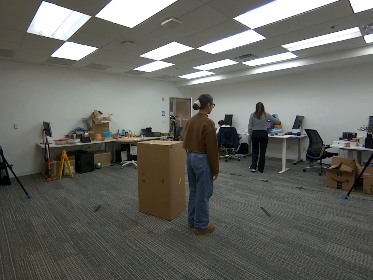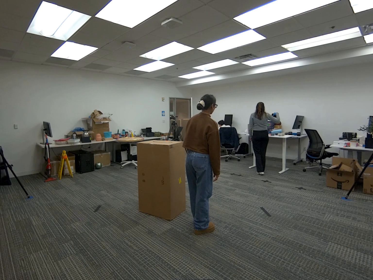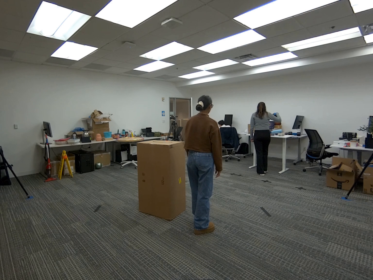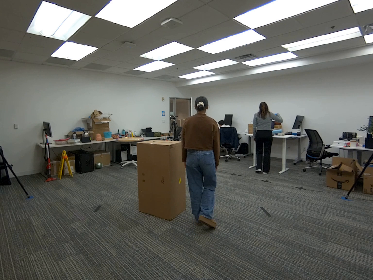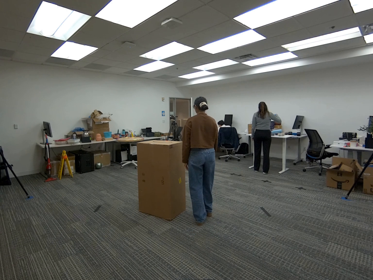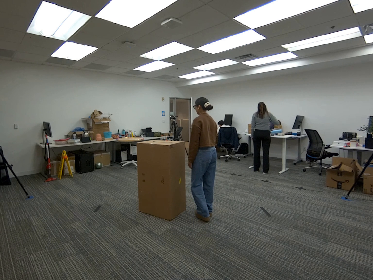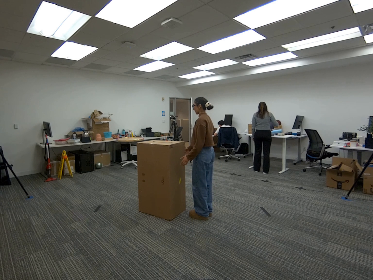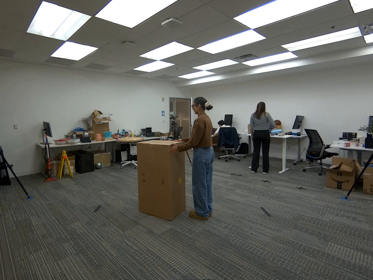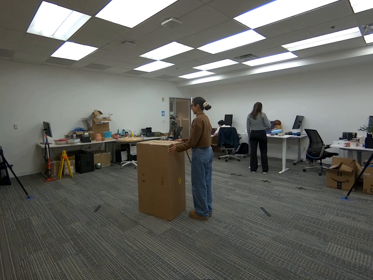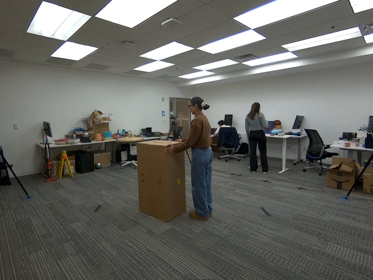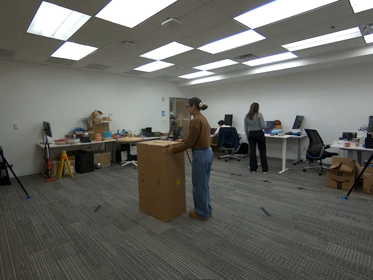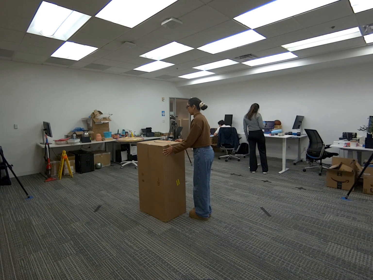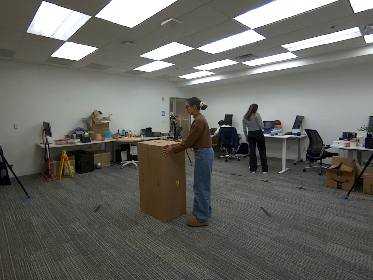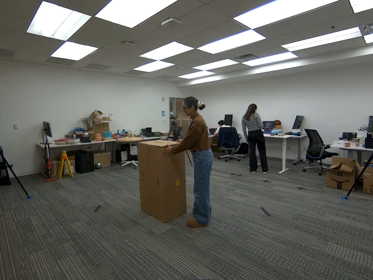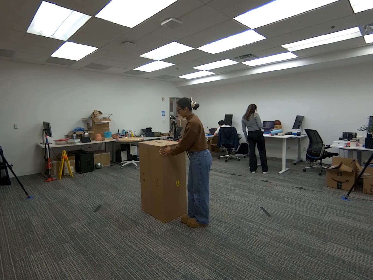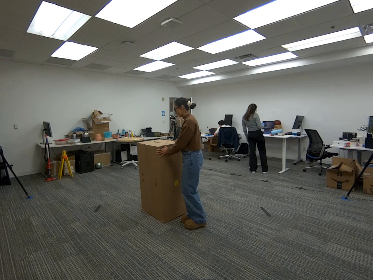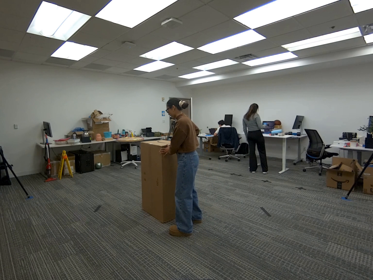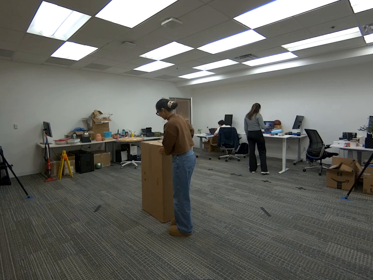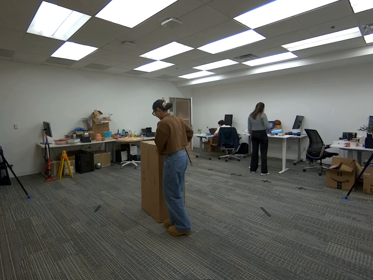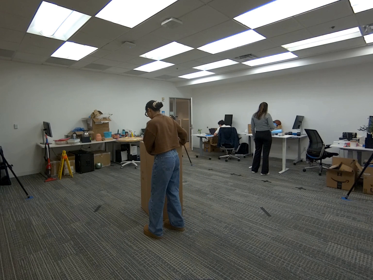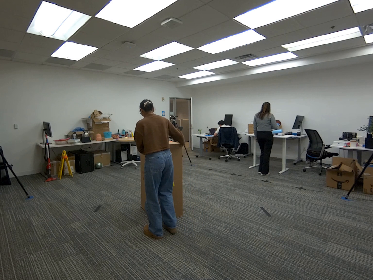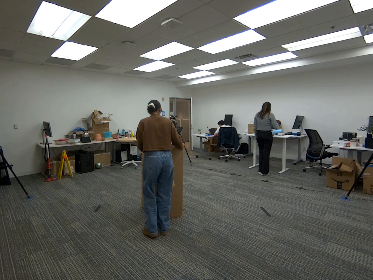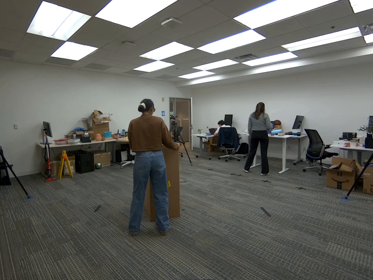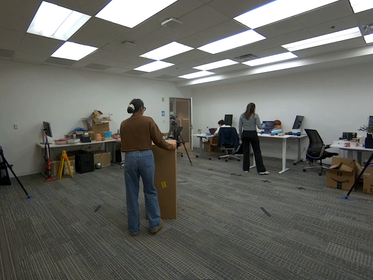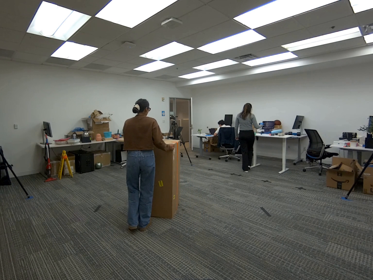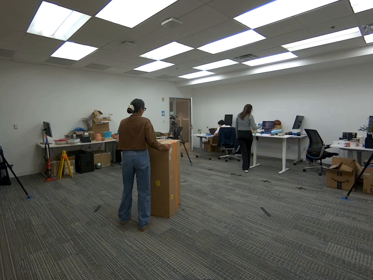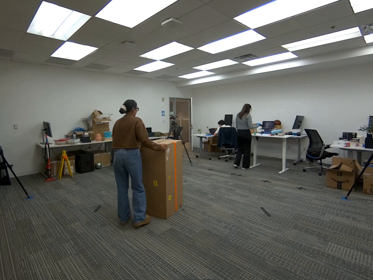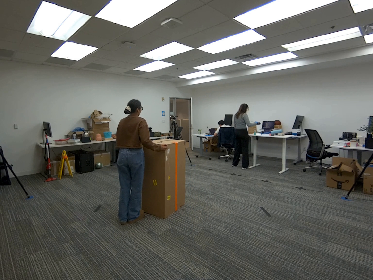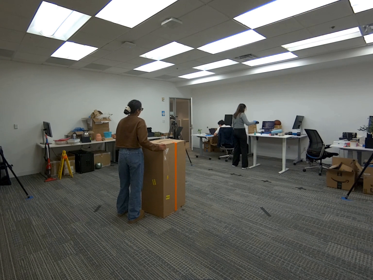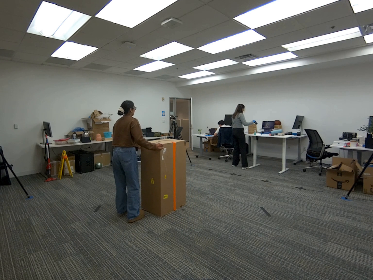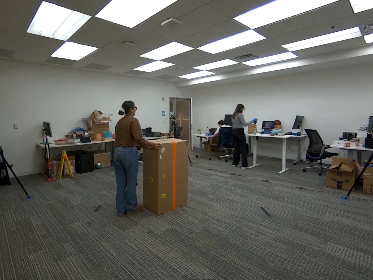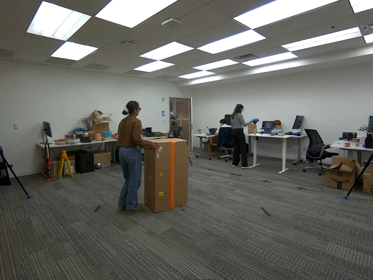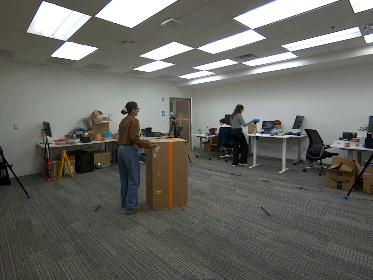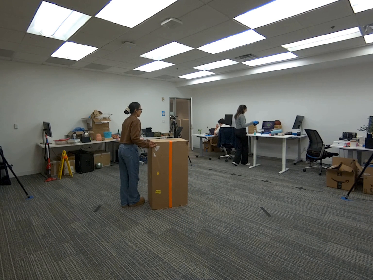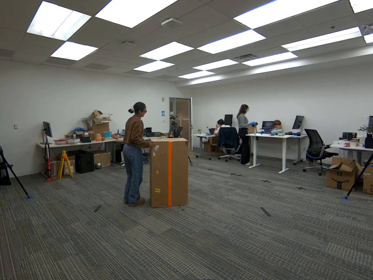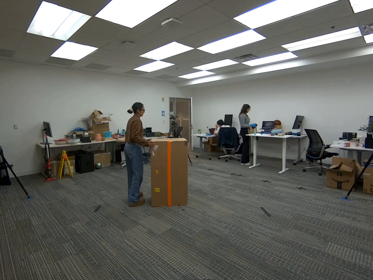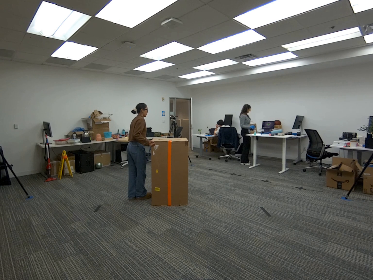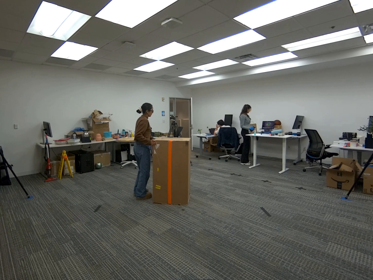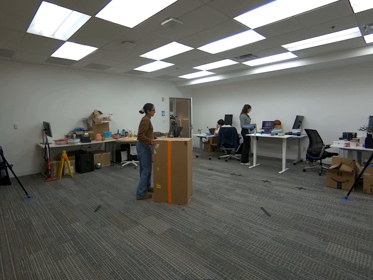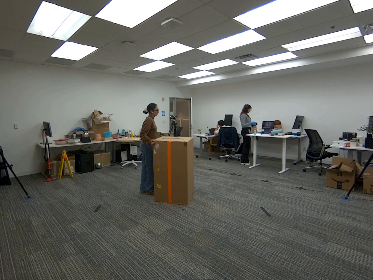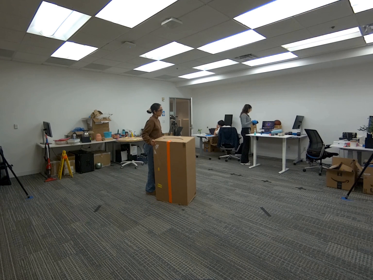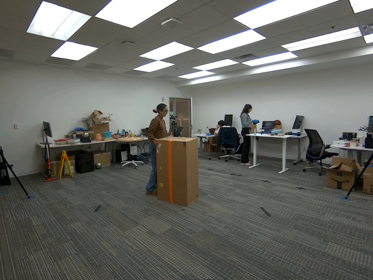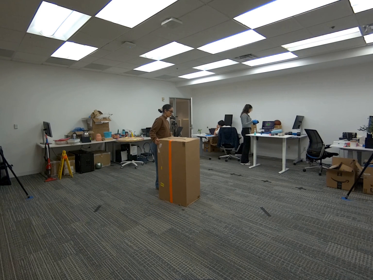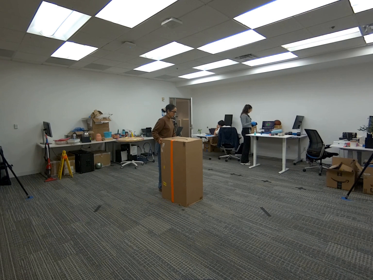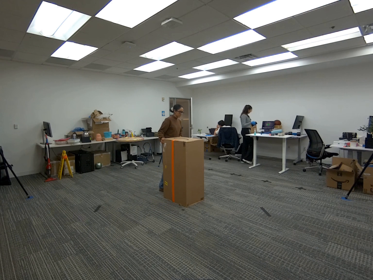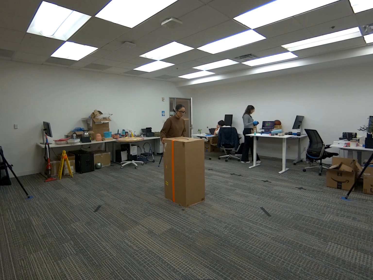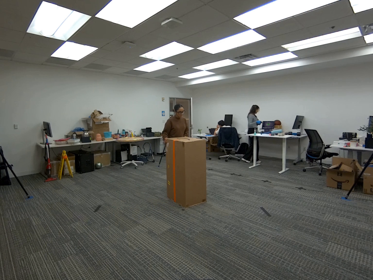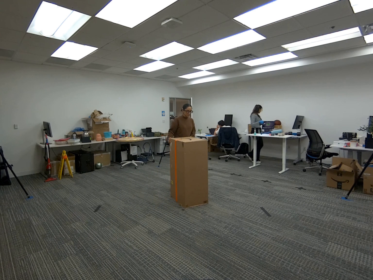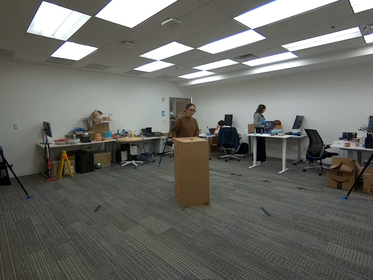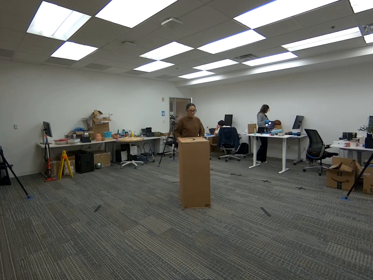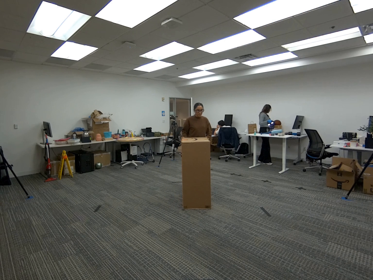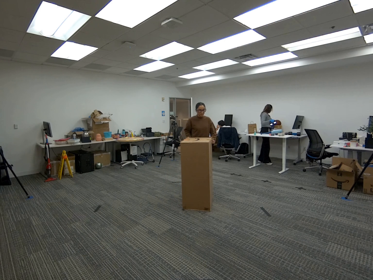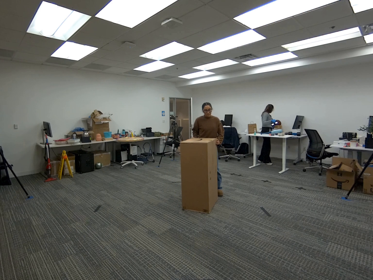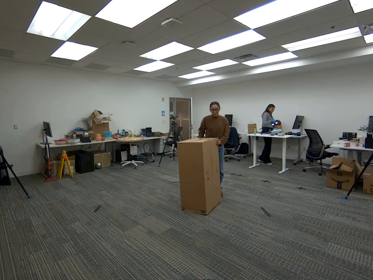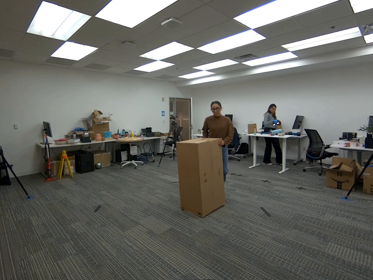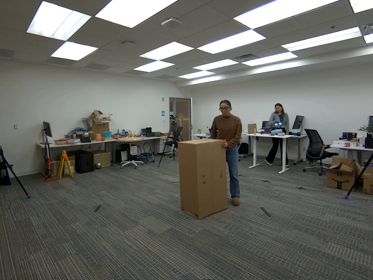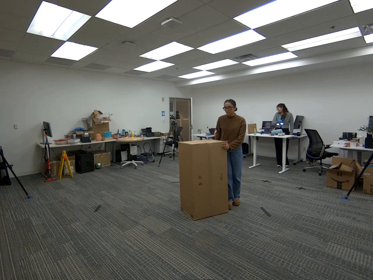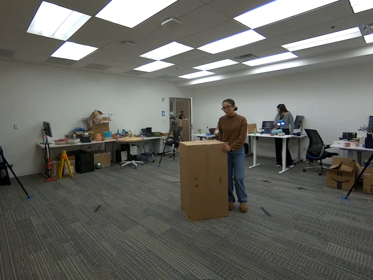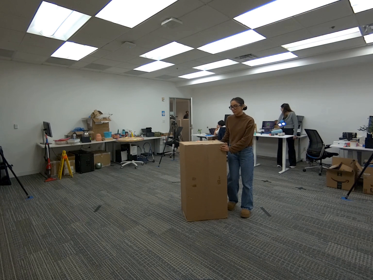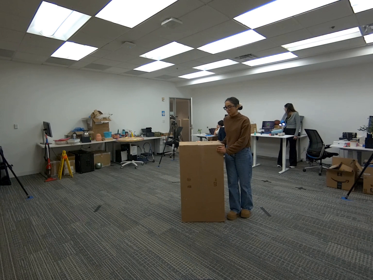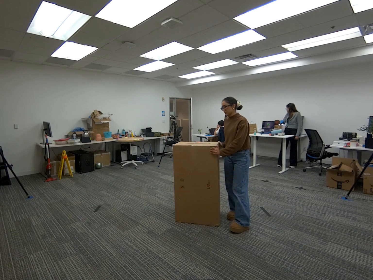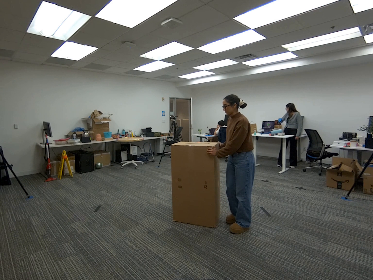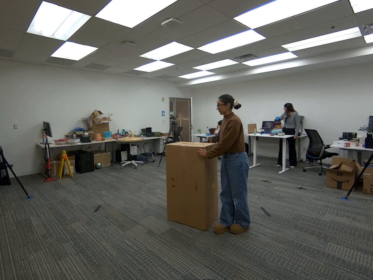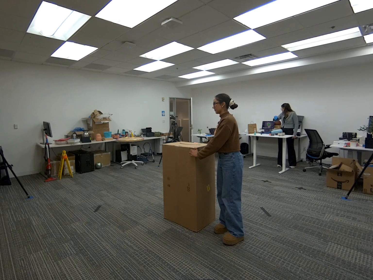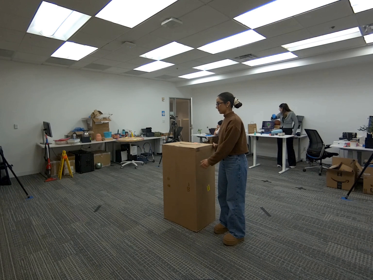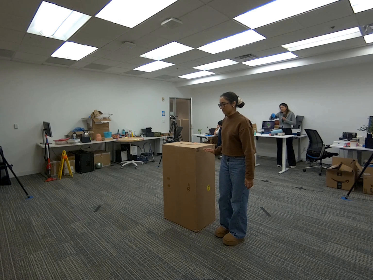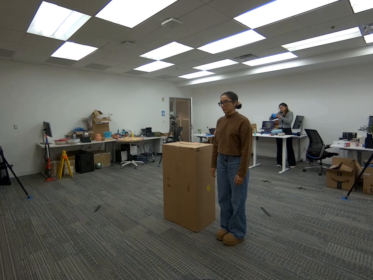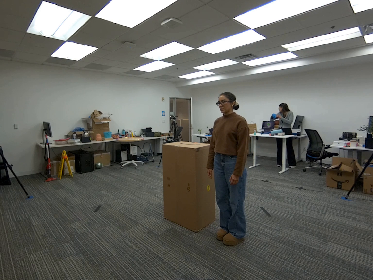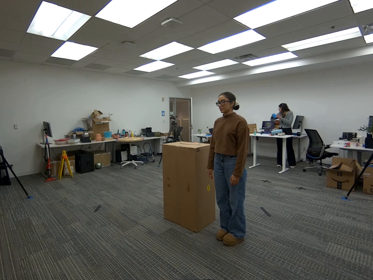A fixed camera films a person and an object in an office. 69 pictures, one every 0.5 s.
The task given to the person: Walk to the giant cardboard box and place both hands on it. Keeping the box on the ground, rotate it in place without lifting it. Continue rotating the box until you are finished.
